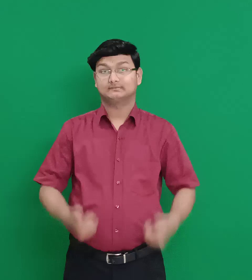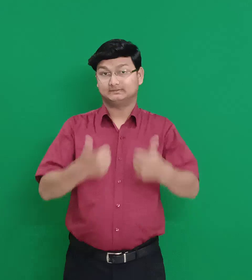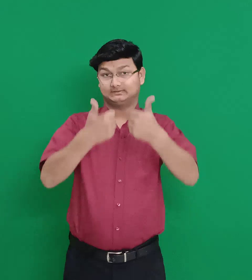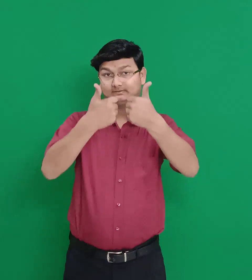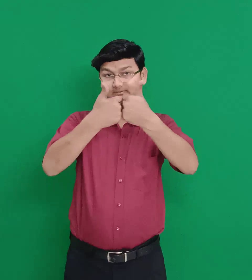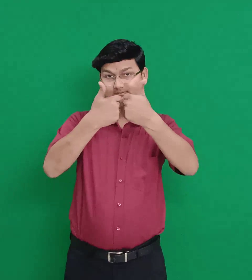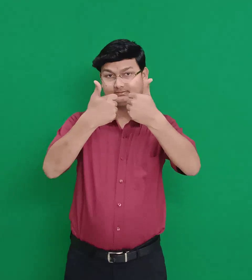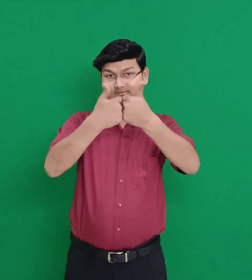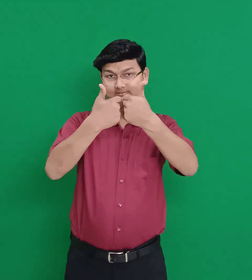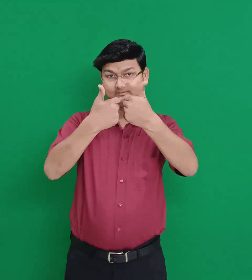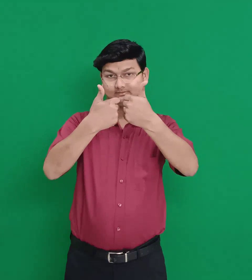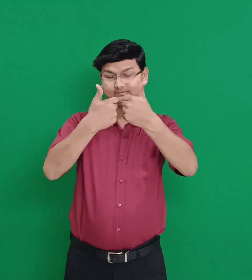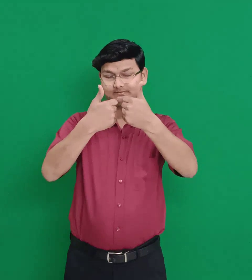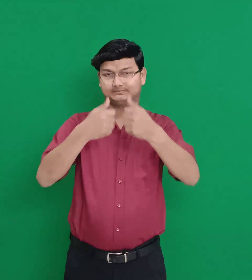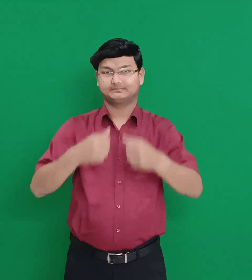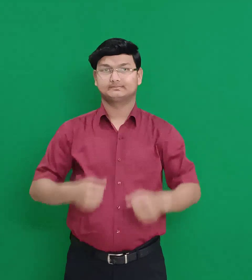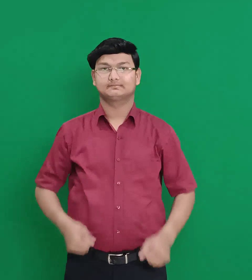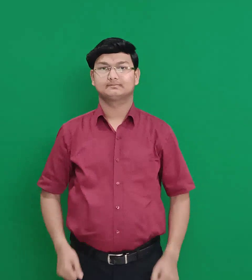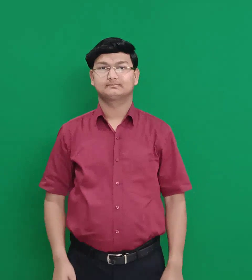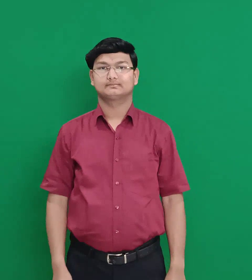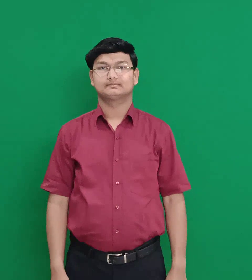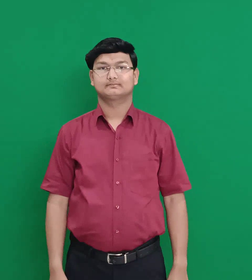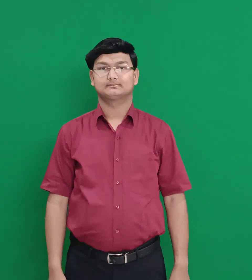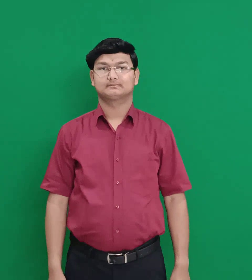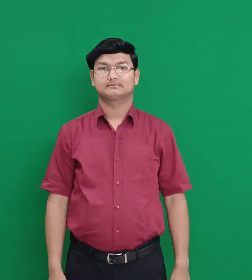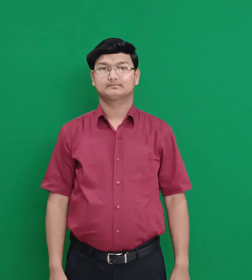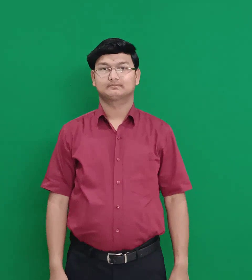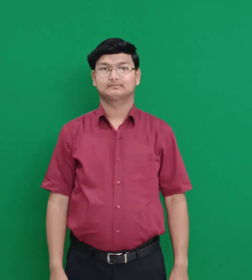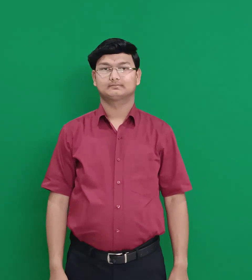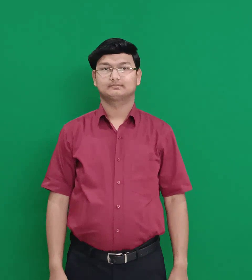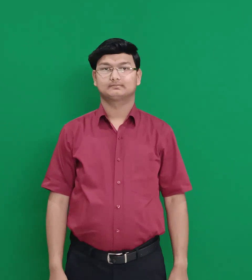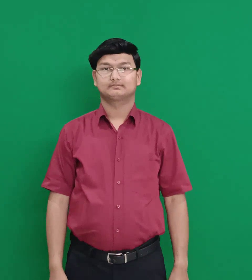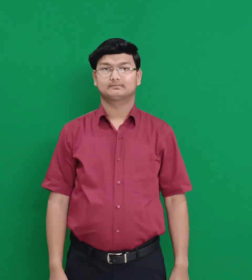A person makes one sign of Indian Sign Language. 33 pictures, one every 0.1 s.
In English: greece
